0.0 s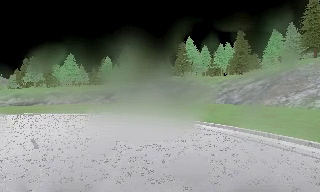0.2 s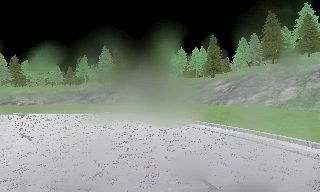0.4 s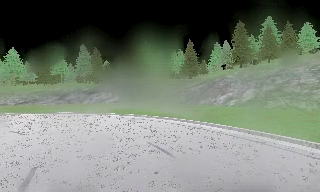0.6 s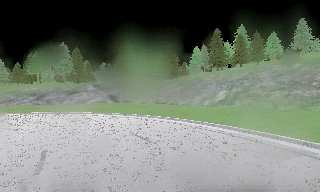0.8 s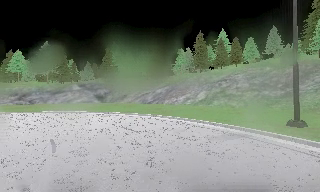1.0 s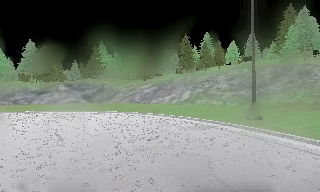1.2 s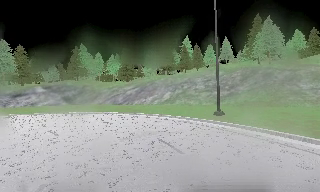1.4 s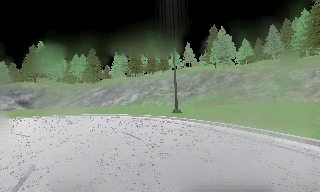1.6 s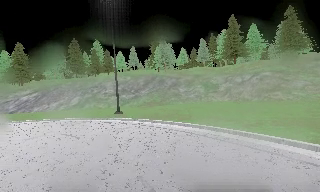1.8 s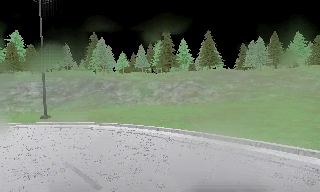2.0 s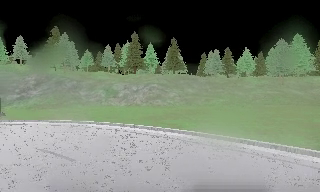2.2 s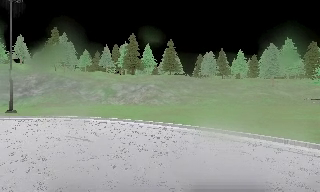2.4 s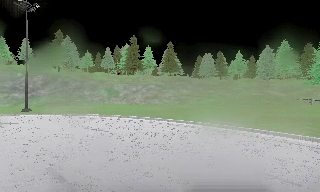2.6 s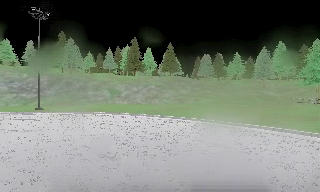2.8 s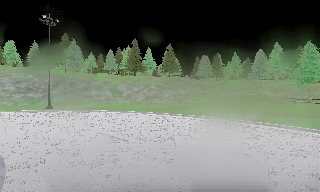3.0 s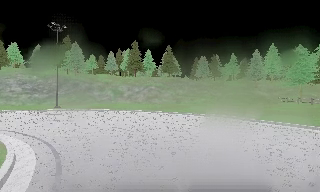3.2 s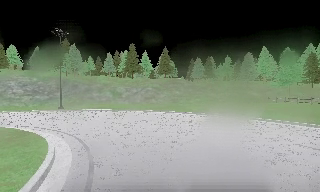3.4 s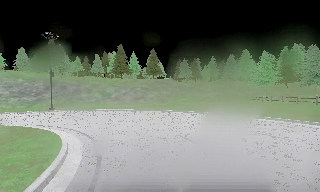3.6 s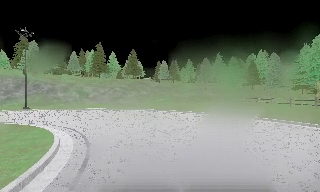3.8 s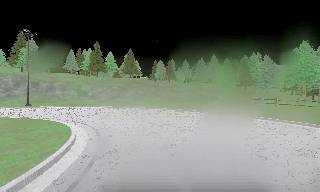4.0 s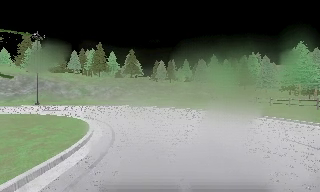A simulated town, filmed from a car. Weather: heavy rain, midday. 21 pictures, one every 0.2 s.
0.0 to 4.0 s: The camera pans to its right, which is clockwise from overhead, by about 115 degrees. It travels backward, about 35 m.
The film runs backward here.
